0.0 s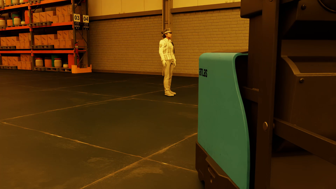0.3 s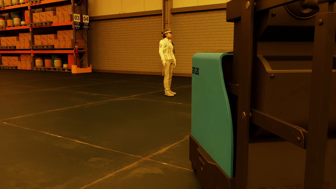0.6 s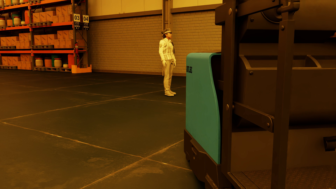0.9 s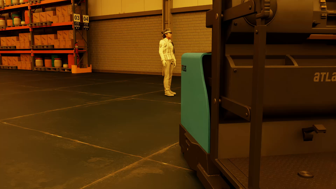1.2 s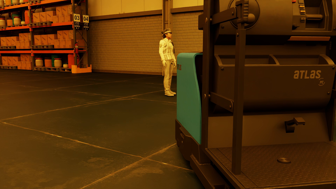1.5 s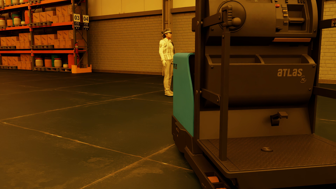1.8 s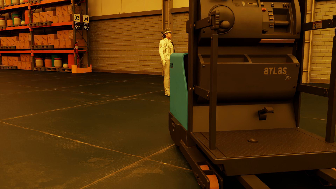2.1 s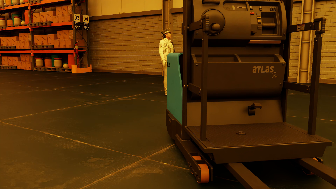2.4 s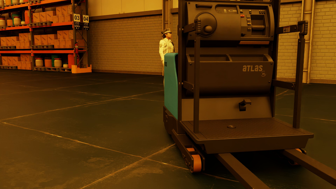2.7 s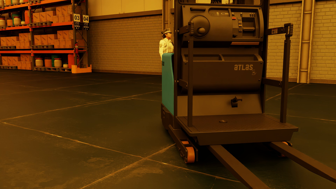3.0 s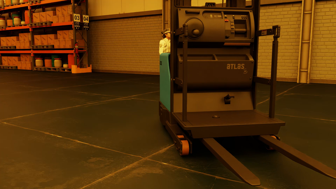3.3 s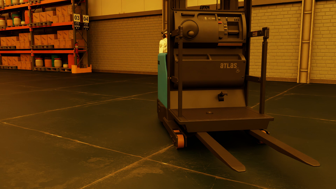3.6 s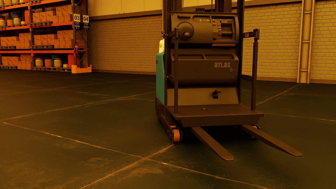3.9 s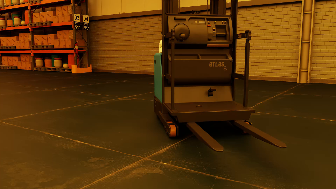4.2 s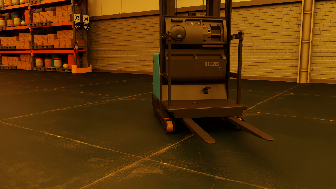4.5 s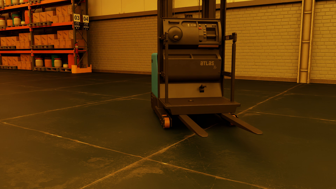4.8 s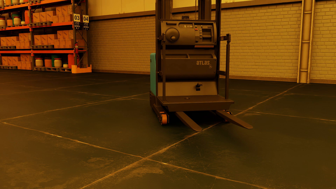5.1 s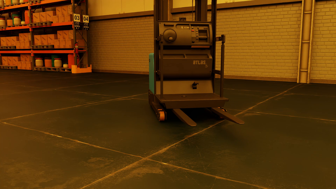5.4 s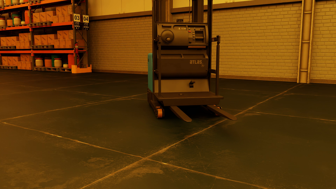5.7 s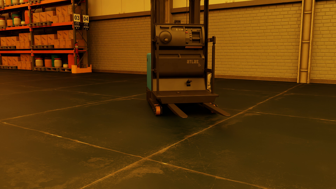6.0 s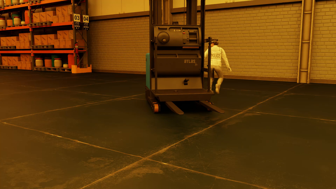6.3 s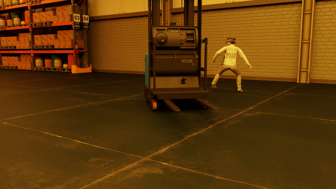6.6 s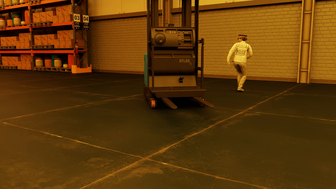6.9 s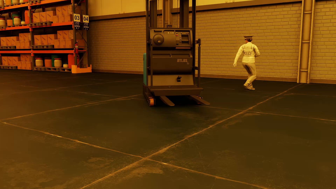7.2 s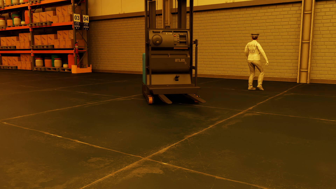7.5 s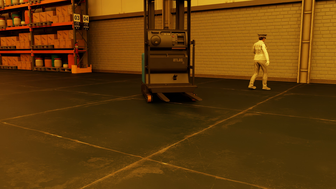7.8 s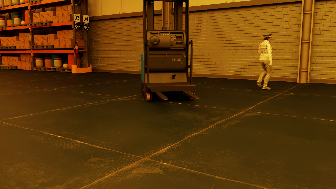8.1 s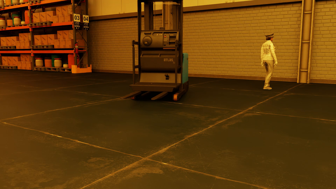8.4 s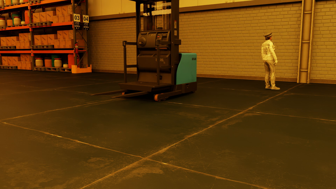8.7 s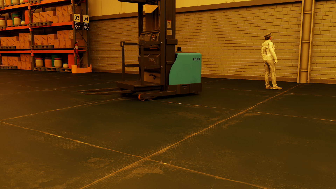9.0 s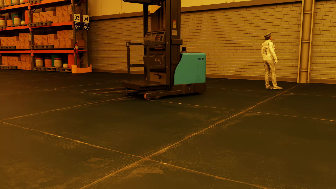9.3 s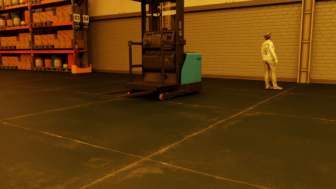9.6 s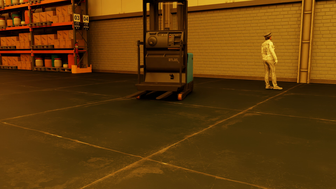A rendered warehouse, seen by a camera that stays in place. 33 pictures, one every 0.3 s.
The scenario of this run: Near miss between a forklift and a person.
